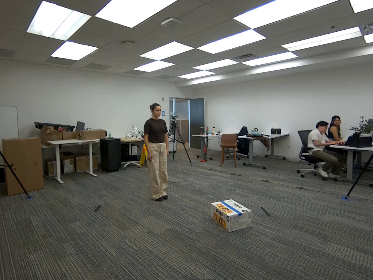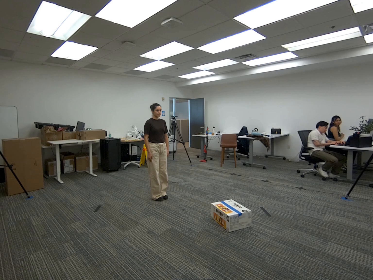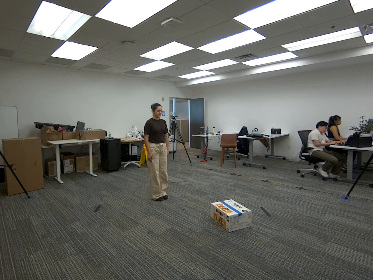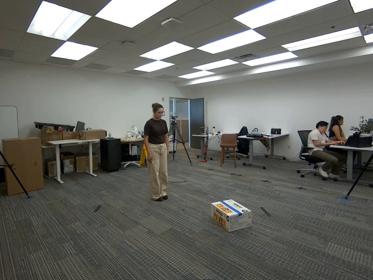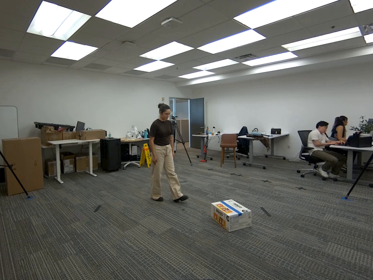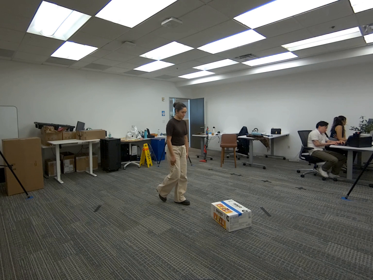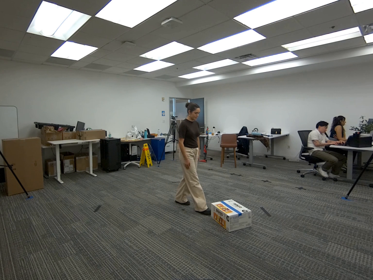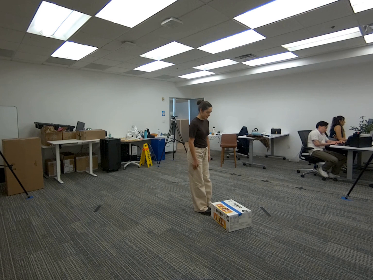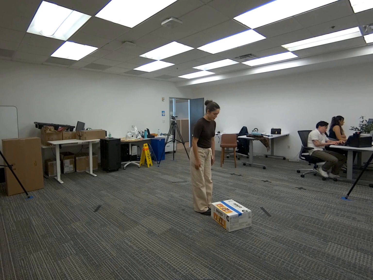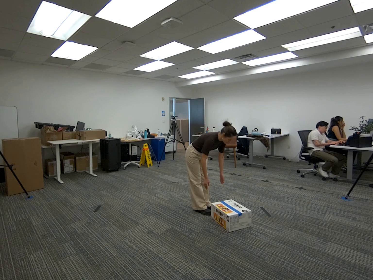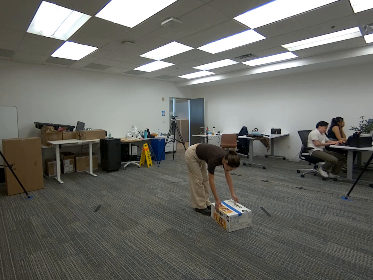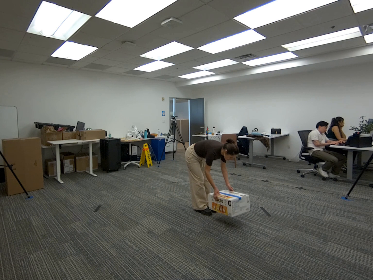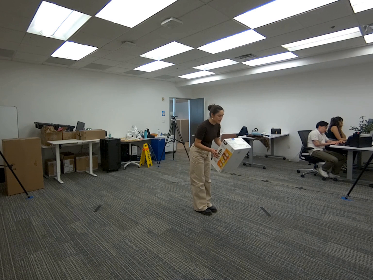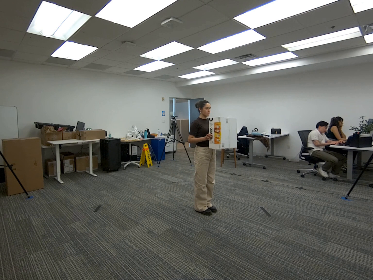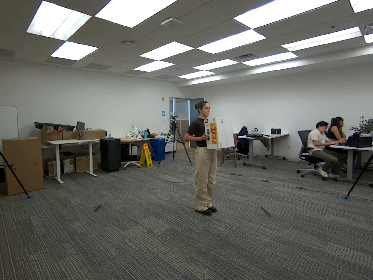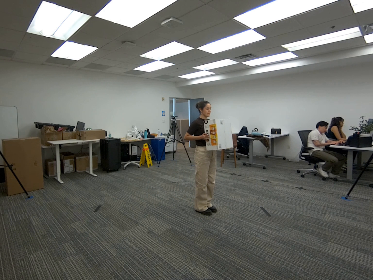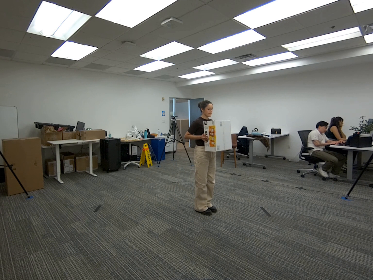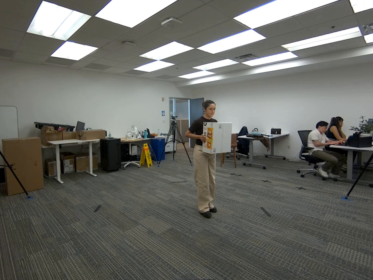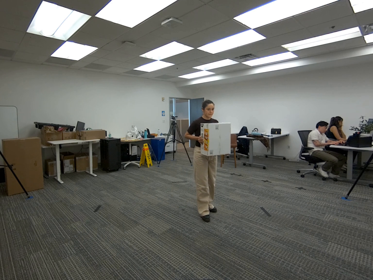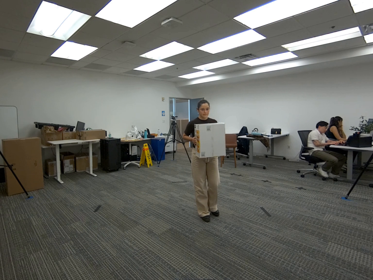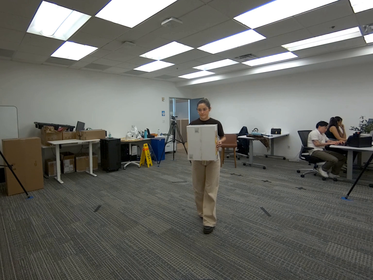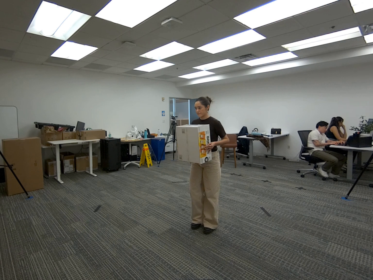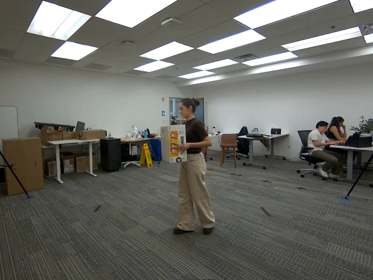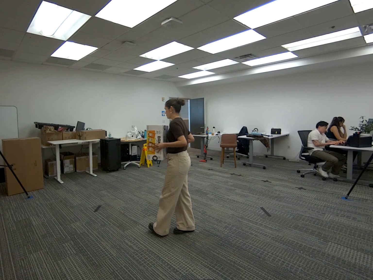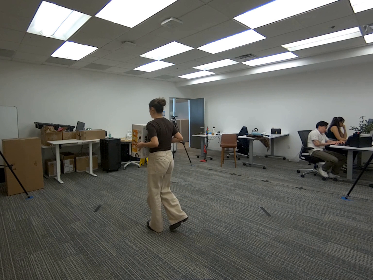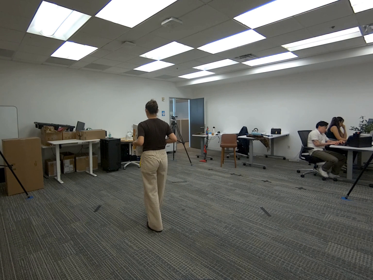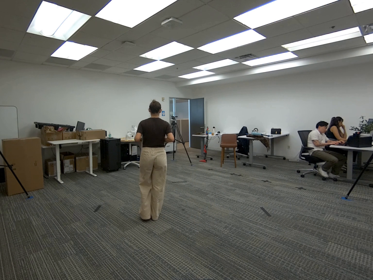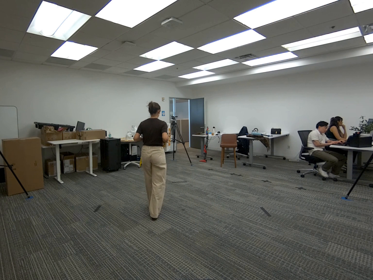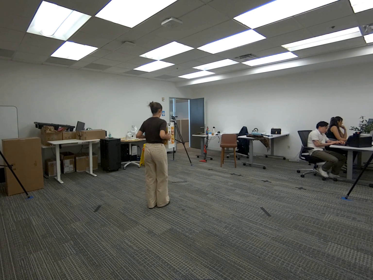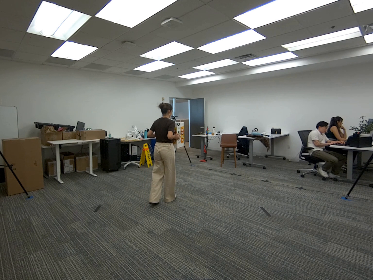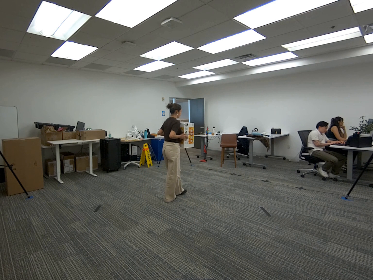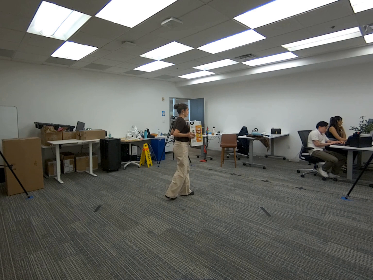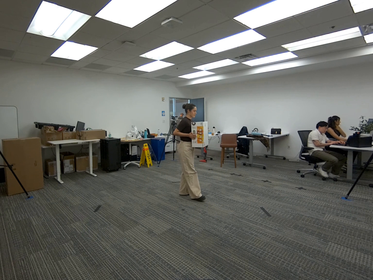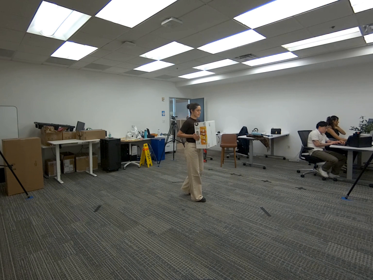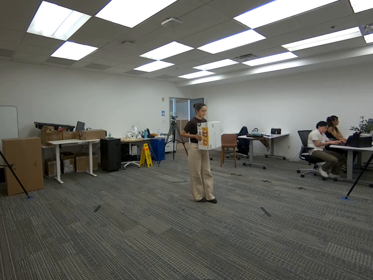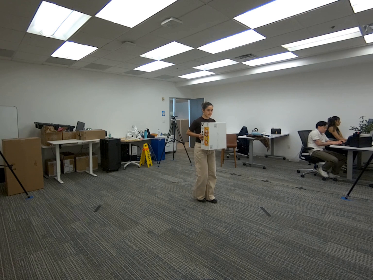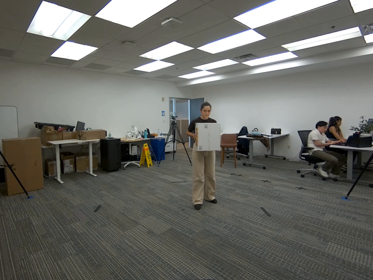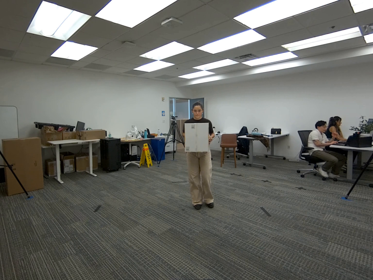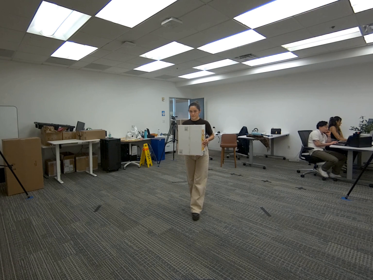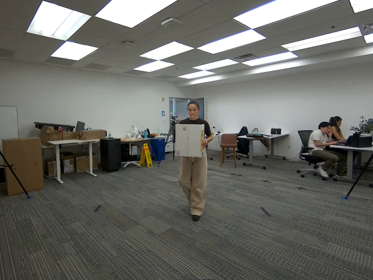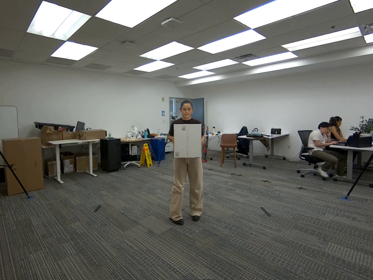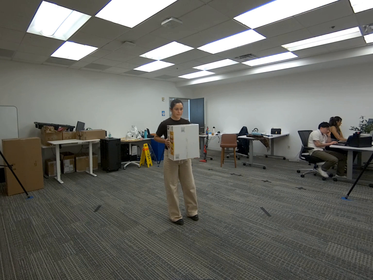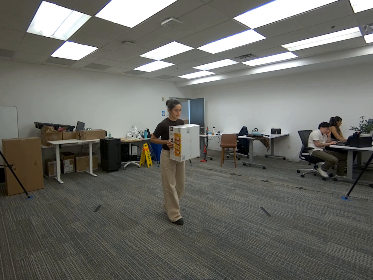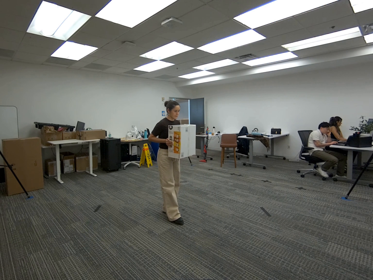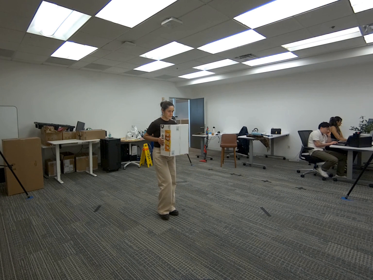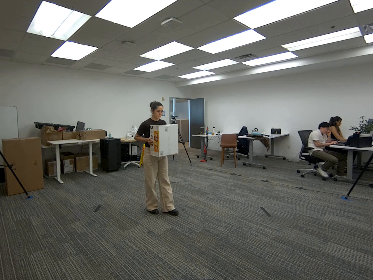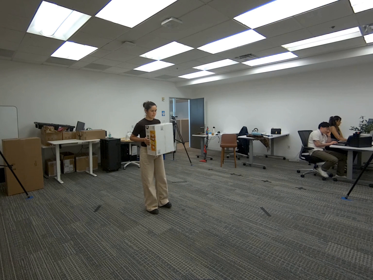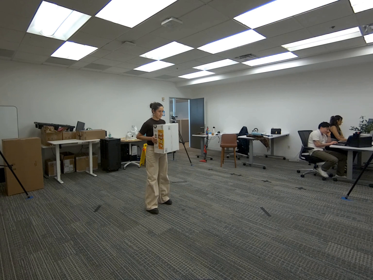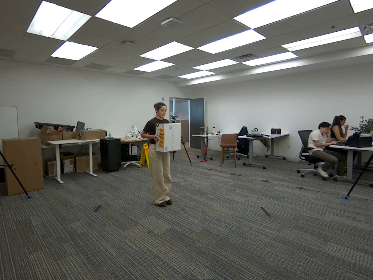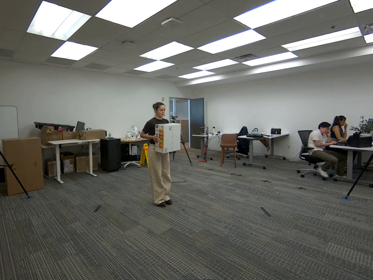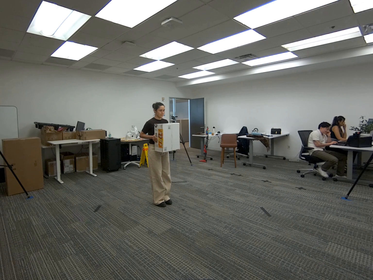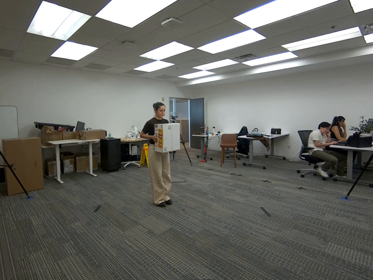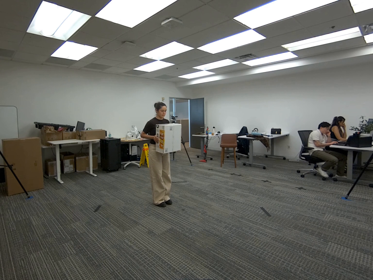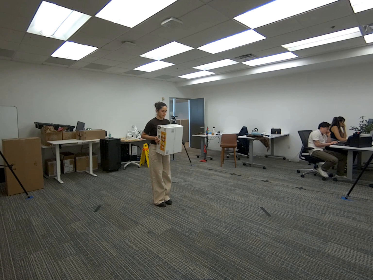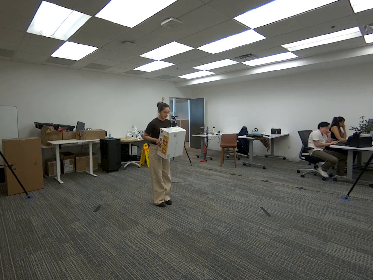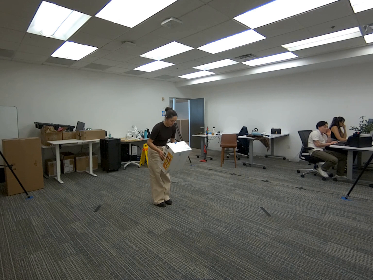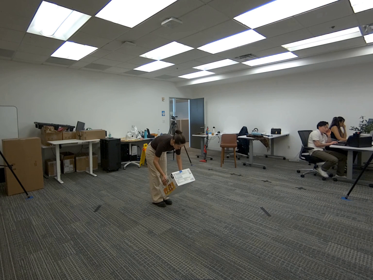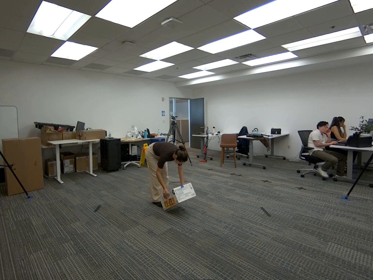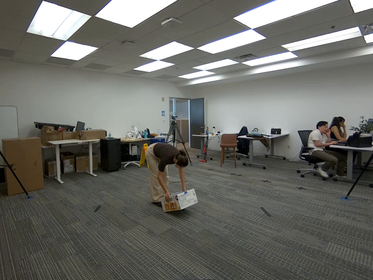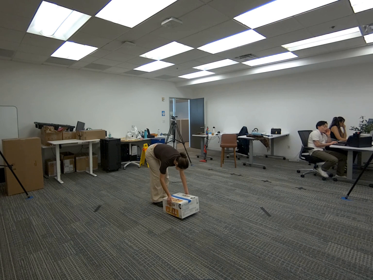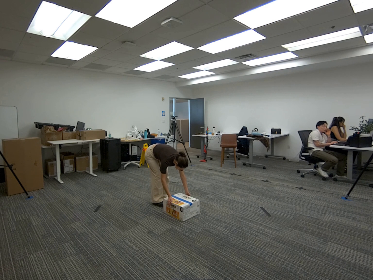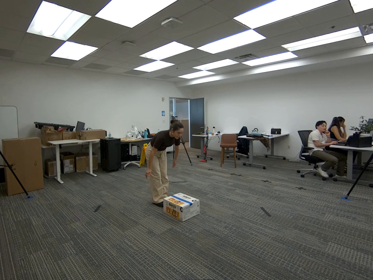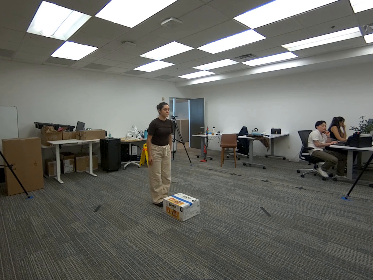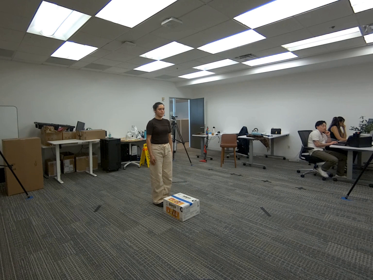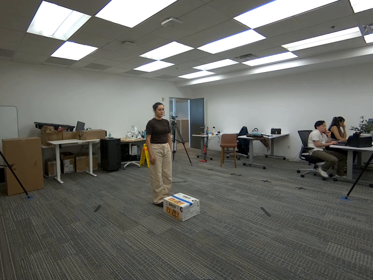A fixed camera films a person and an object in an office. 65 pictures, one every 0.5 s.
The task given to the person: Walk to the snack box on the ground. Use both hands to pick it up, hold it close to your body in front of you while walking, and then place the box back on the ground.
